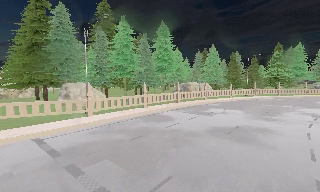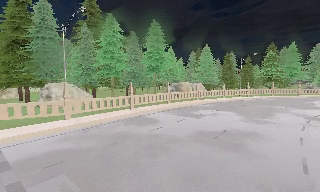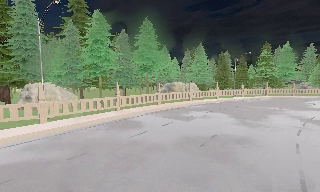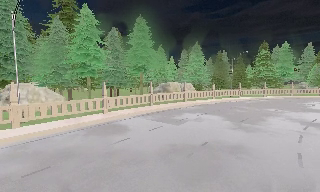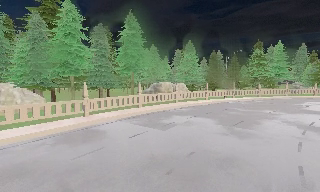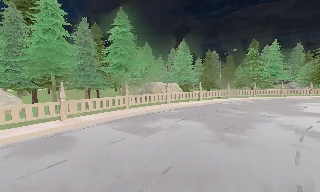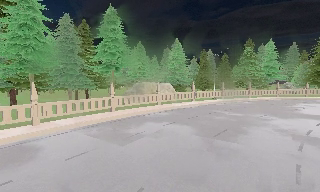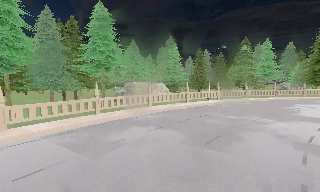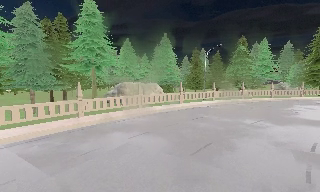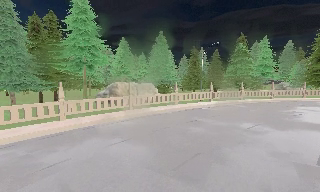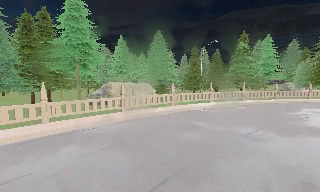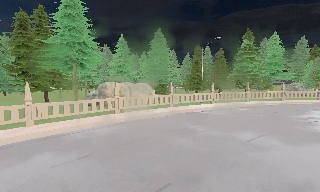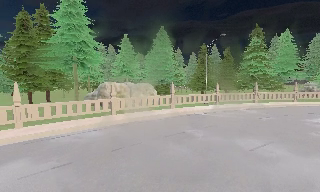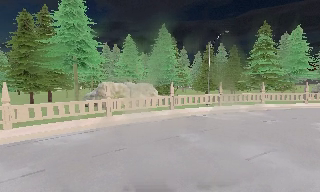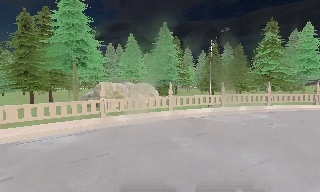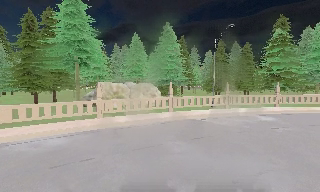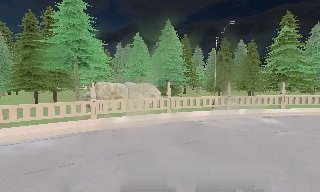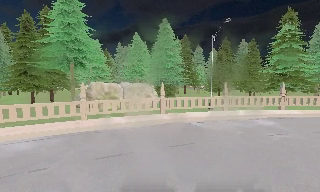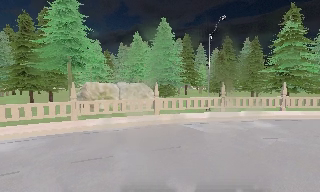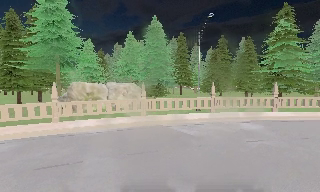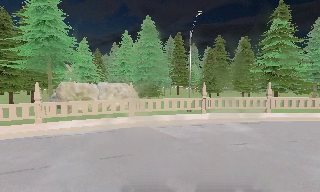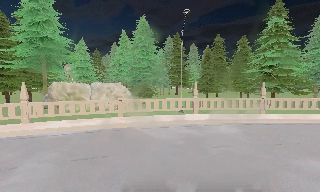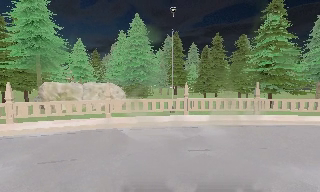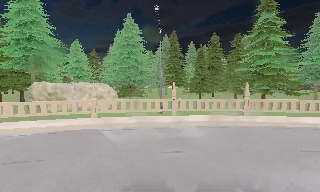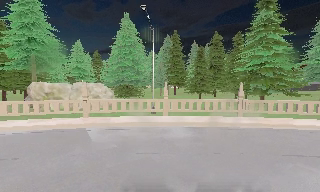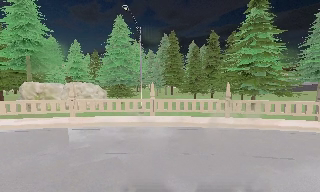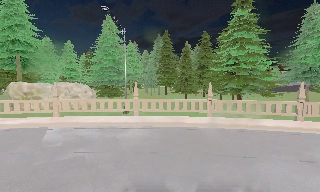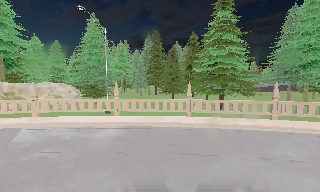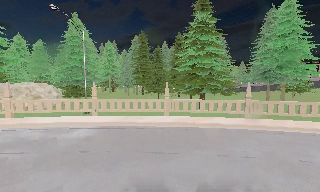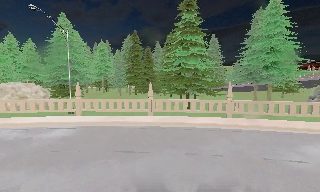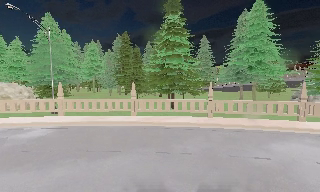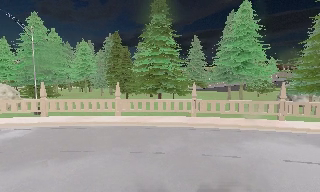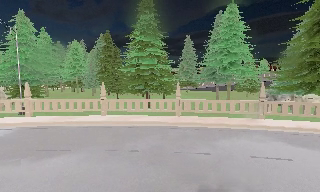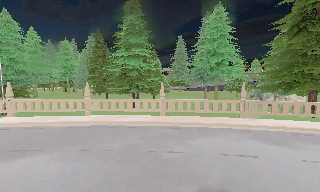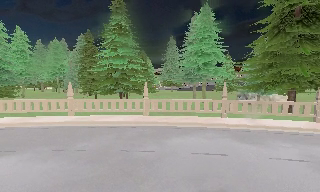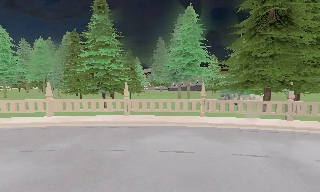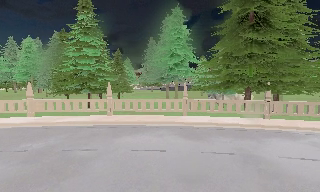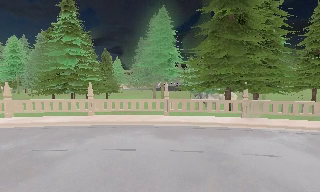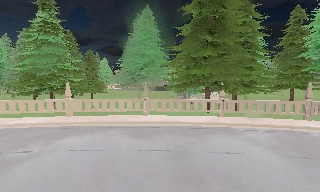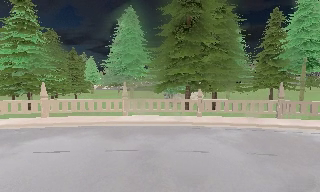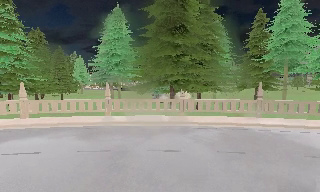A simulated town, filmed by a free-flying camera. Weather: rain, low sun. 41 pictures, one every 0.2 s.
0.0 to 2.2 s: The camera travels forward and to its right, about 15 m, so what stands in front looms larger.
2.2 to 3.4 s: The camera pans to its left, which is counterclockwise from overhead, by about 15 degrees. It travels to its right and forward, about 6 m.
3.4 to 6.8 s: The camera travels to its right, about 20 m, so close, fixed things drift to the left.
6.8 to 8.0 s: The camera swings to its right by about 15 degrees, and the scene slides to the left. It travels to its right, about 6 m, so close, fixed things drift to the left.
The film runs forward here.
